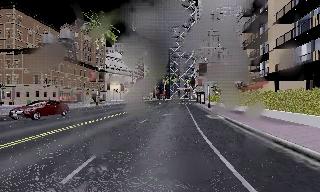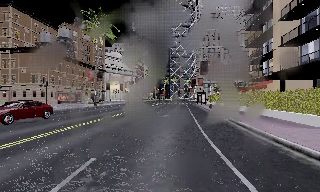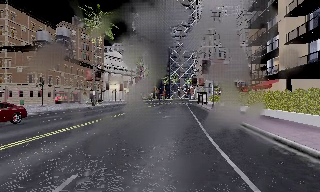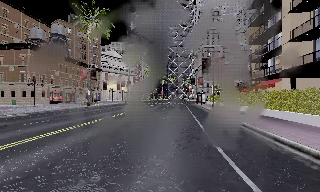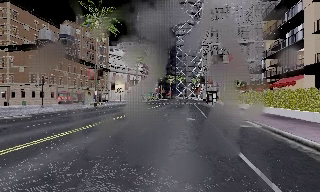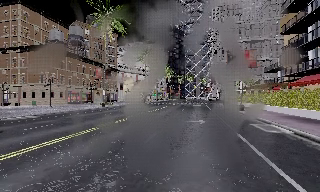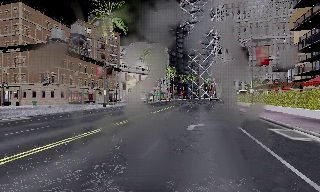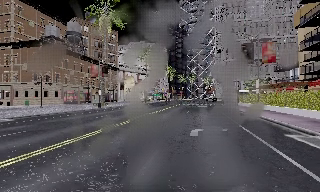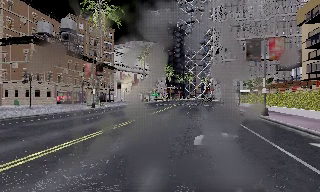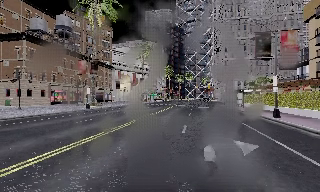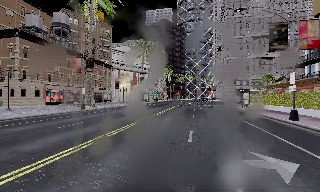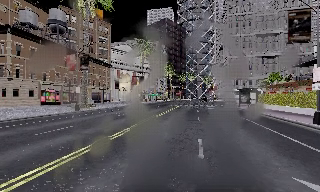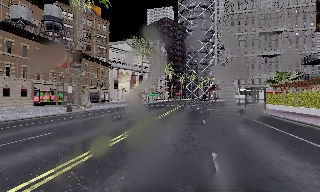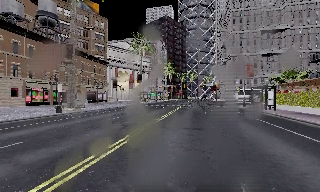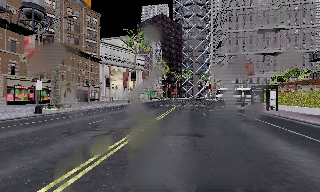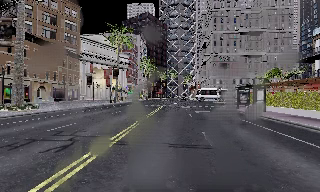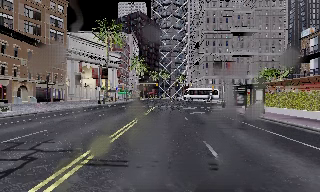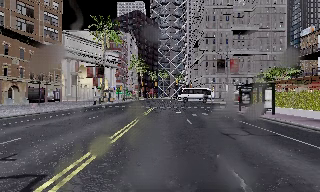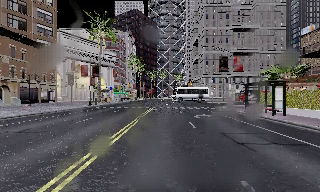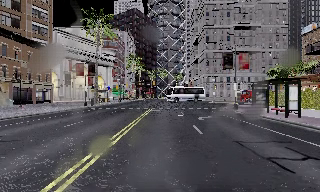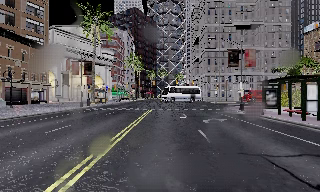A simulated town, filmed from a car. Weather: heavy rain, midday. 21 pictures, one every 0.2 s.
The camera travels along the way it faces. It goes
forward.
0.0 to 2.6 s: The camera travels forward, about 17 m, so what stands in front looms larger. It gains speed.
2.6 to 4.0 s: The scene slides to the left, as the camera pans about 10 degrees to its right. It travels forward, about 10 m, so what stands in front looms larger.
The film runs forward here.
